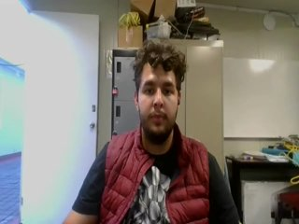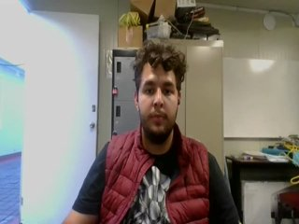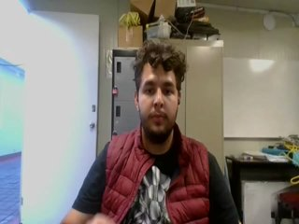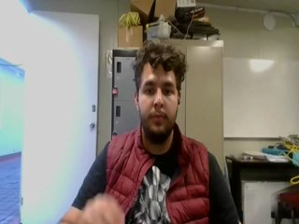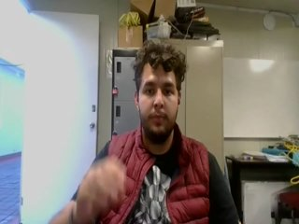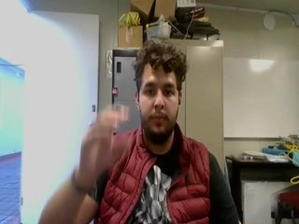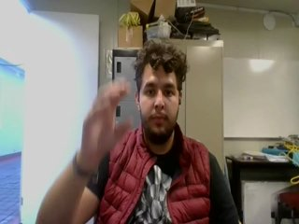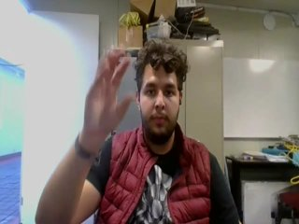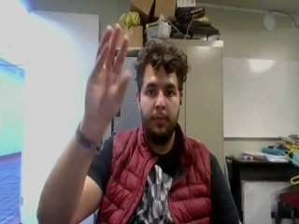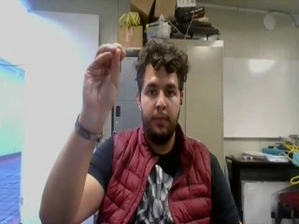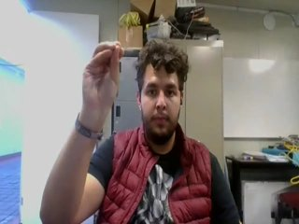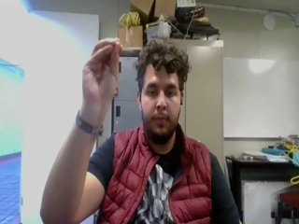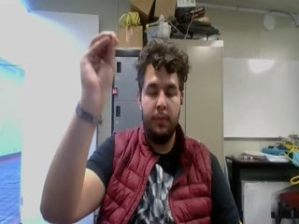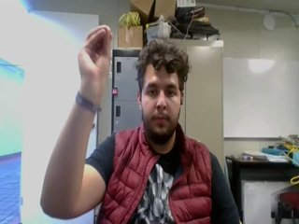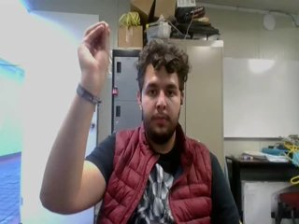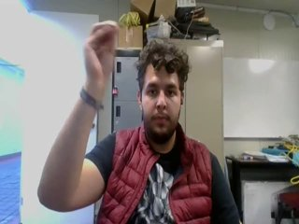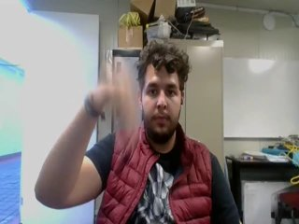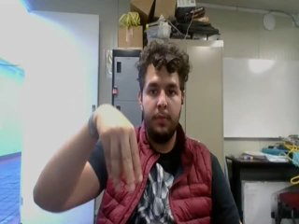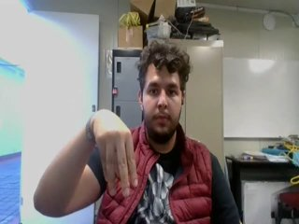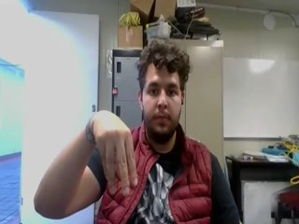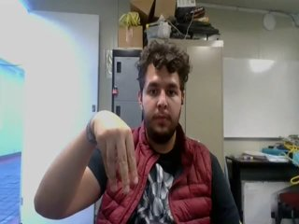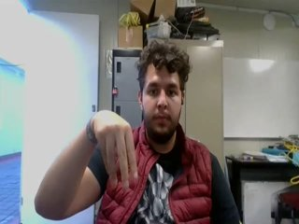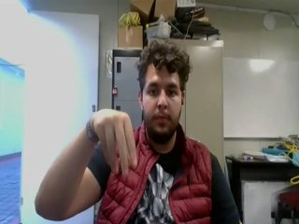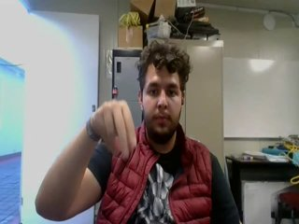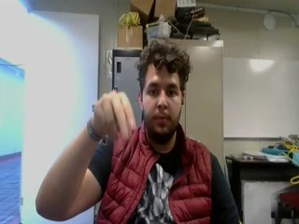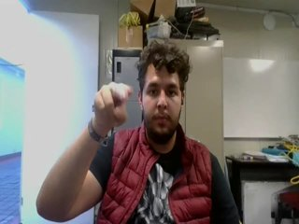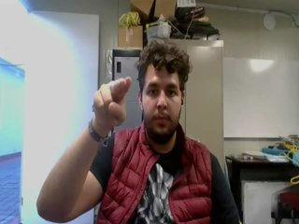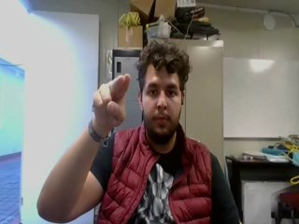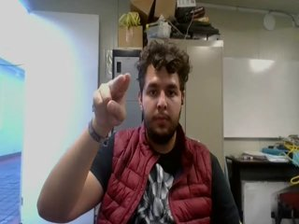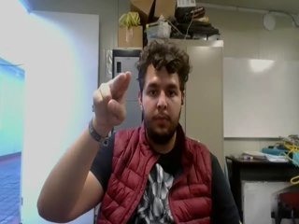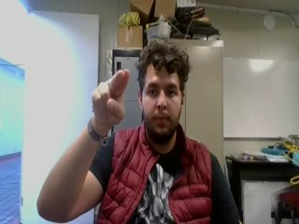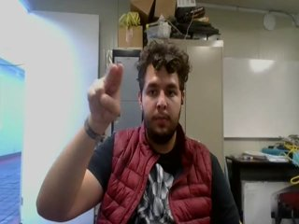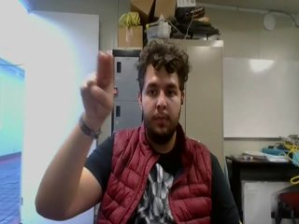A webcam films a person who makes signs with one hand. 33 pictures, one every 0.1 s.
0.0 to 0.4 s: Non-gesture.
0.5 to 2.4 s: On the screen the hand sweeps downward. The name of the sign: Throw down.
2.5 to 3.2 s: Pointing with two fingers.
